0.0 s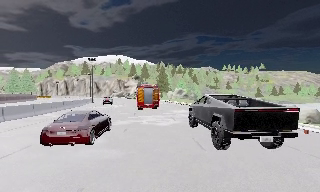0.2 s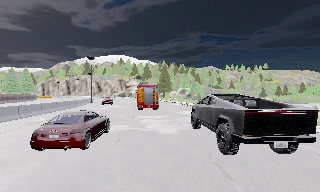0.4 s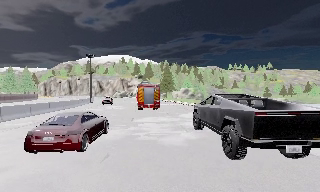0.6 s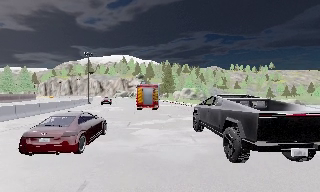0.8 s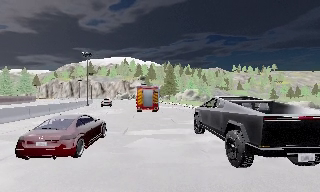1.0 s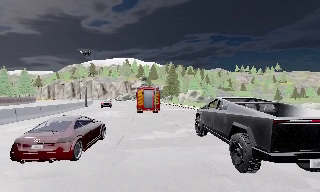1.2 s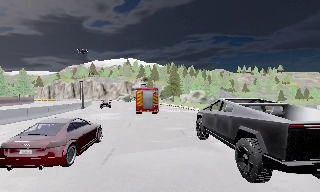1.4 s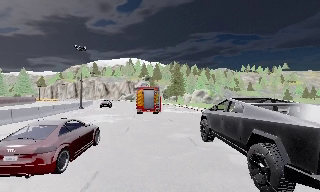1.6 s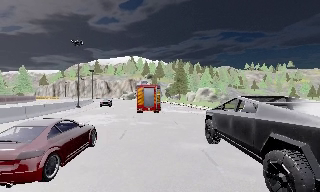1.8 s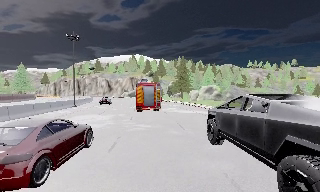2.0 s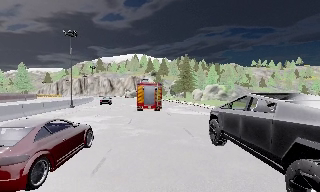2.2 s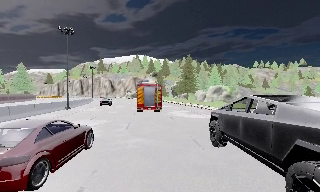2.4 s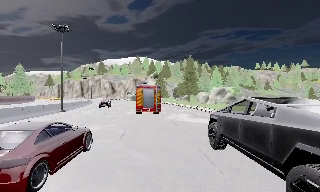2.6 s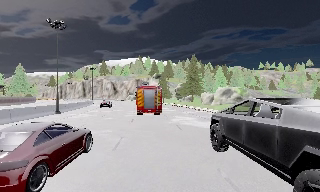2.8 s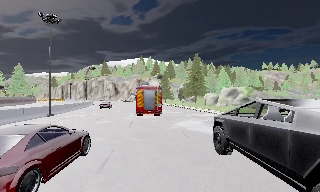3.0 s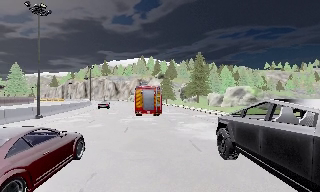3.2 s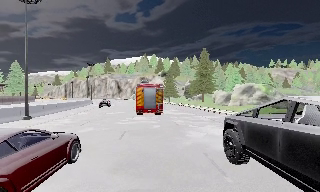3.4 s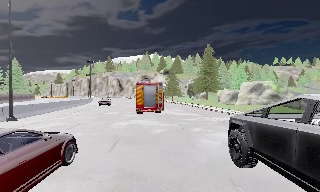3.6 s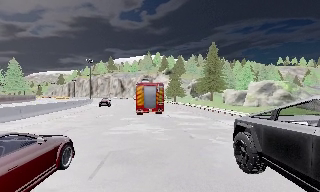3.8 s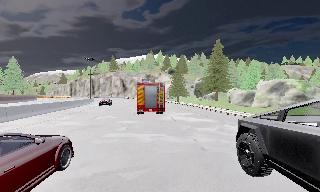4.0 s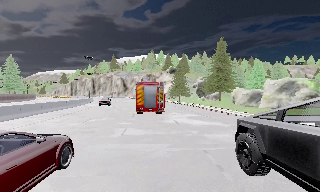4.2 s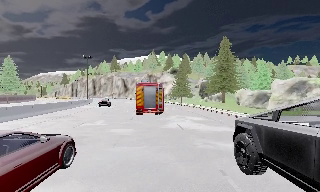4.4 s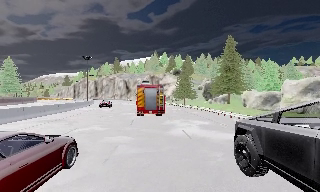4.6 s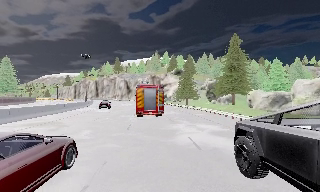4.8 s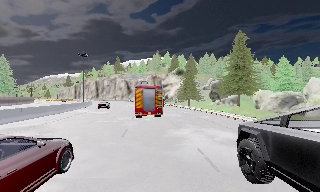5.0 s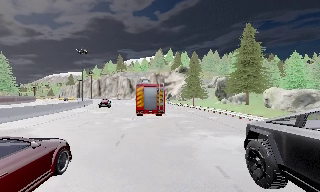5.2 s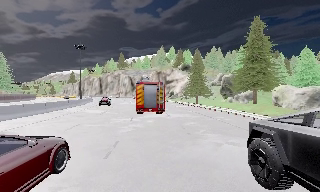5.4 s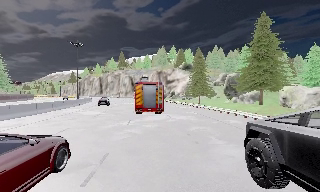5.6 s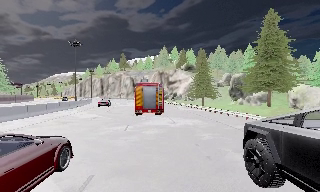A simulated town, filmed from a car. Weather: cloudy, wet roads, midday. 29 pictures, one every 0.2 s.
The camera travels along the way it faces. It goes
forward.
0.0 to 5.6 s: The scene slides to the right, as the camera pans about 20 degrees to its left. It travels forward, about 50 m, so what stands in front looms larger.
The film runs forward here.
